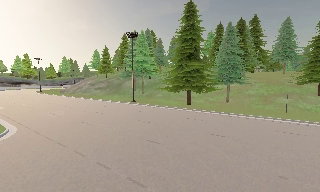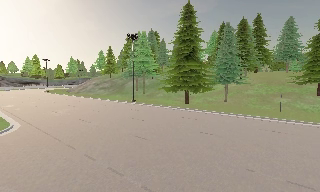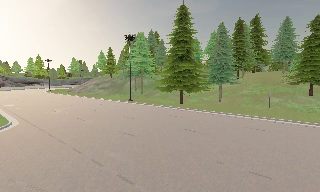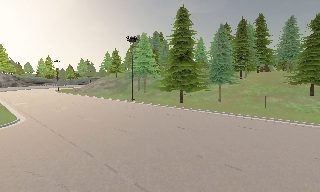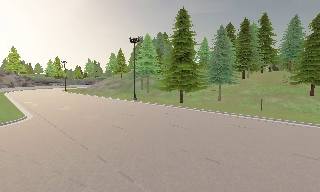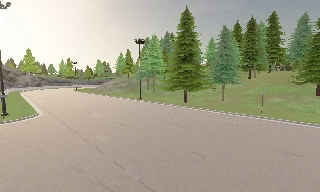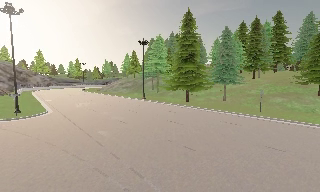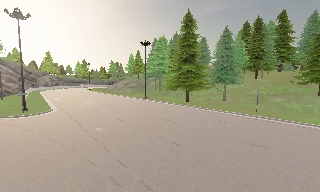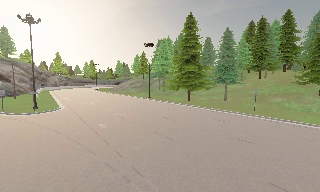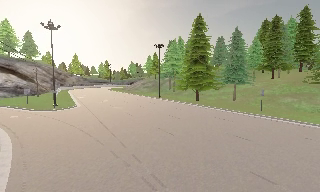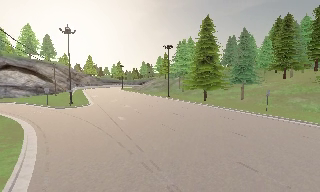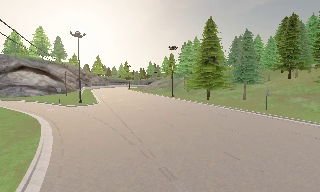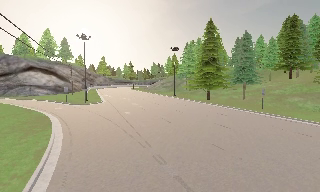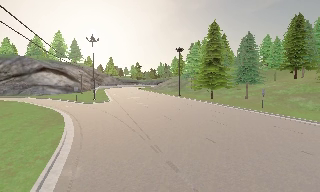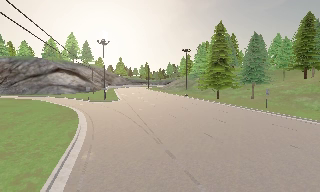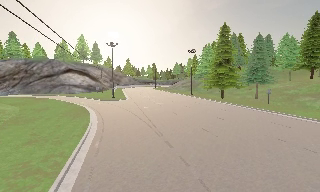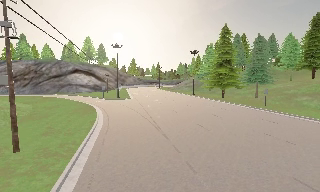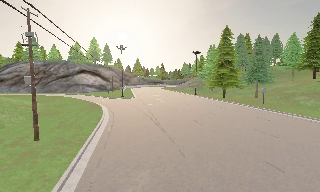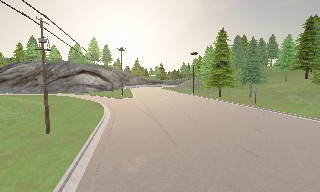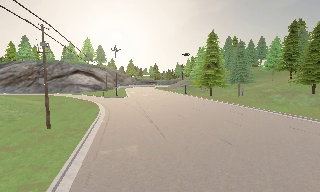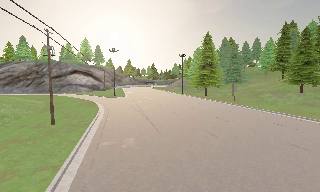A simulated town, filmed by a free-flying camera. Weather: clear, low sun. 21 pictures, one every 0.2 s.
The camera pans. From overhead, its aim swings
counterclockwise.
0.0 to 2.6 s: The camera pans to its left, which is counterclockwise from overhead, by about 35 degrees. It travels backward and to its right, about 16 m.
2.6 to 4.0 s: The camera travels backward, about 10 m, so what stands in front gets smaller.
The film runs backward here.
